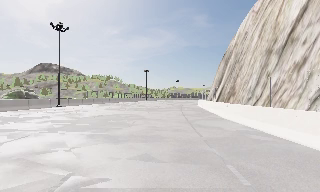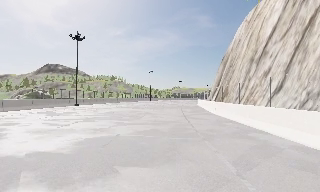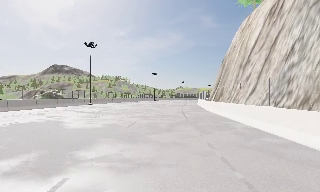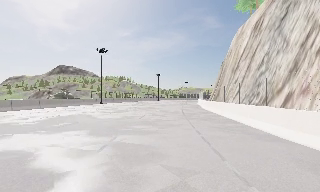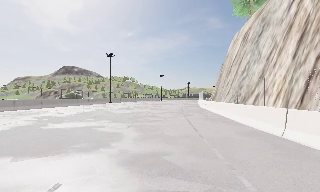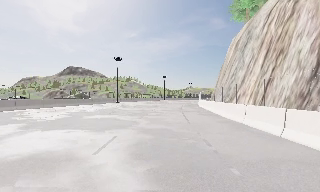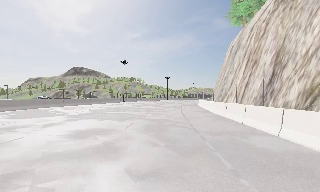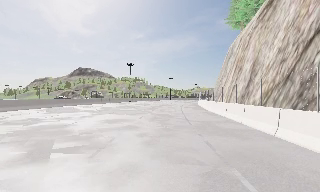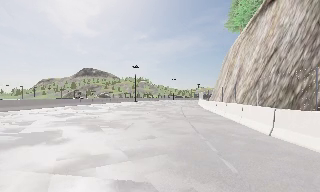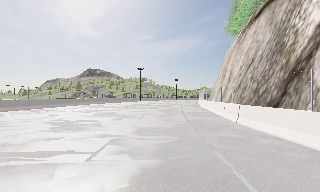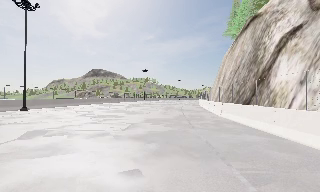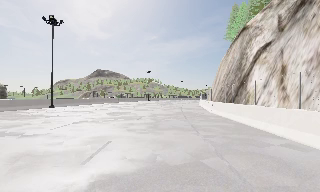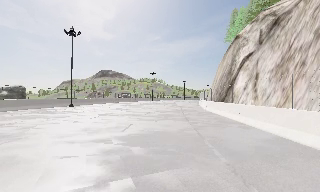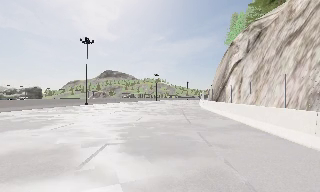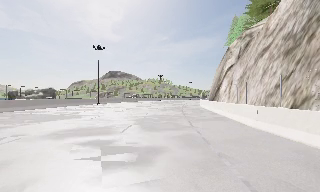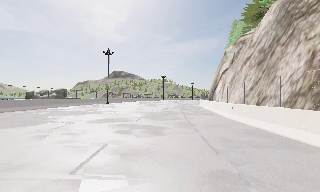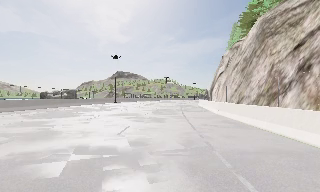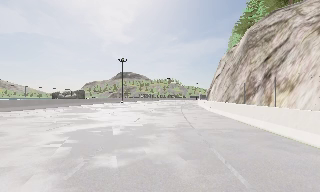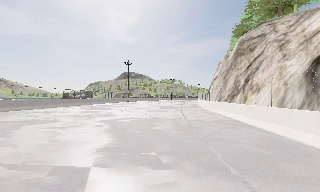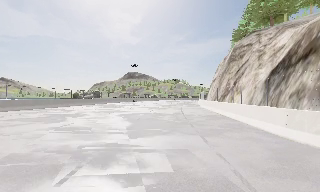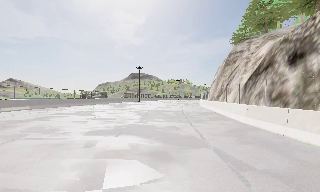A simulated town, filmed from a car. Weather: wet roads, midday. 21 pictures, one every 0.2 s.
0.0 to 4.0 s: The camera pans to its left, which is counterclockwise from overhead, by about 25 degrees. It travels backward, about 70 m, so what stands in front gets smaller.
The film runs backward here.
